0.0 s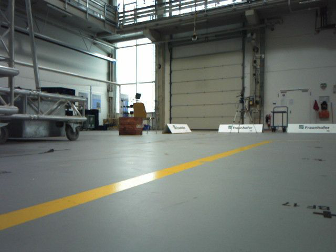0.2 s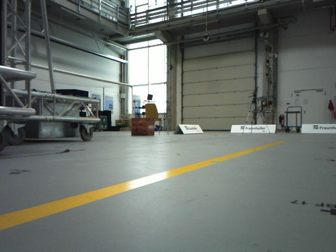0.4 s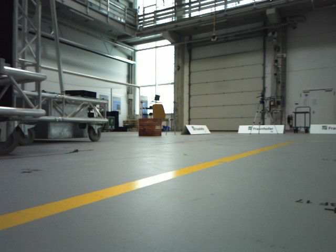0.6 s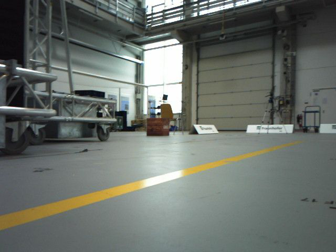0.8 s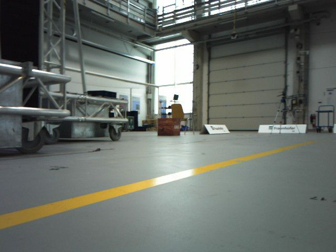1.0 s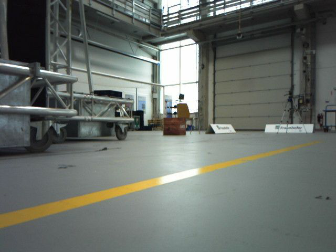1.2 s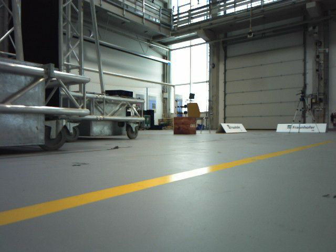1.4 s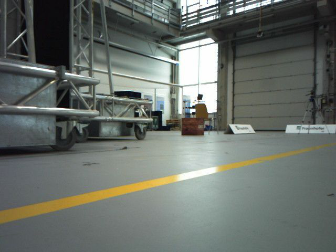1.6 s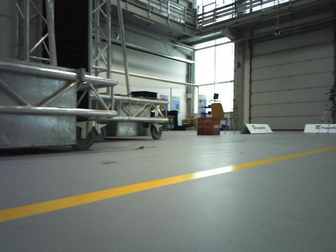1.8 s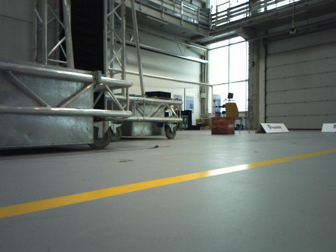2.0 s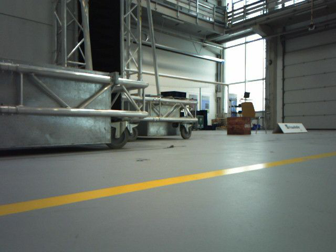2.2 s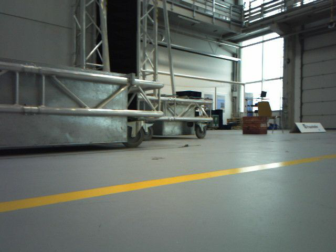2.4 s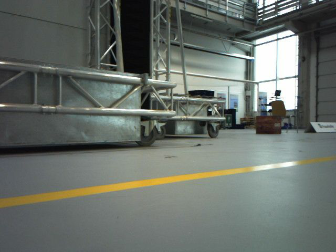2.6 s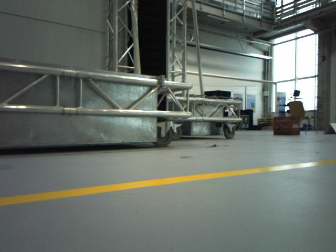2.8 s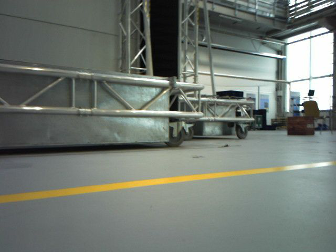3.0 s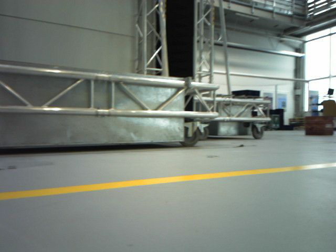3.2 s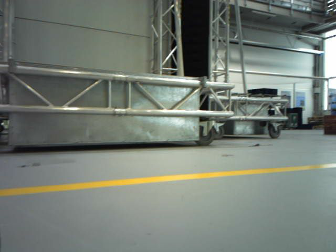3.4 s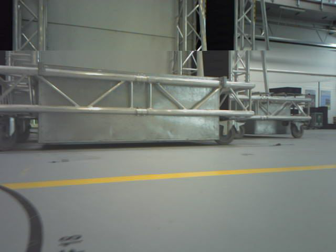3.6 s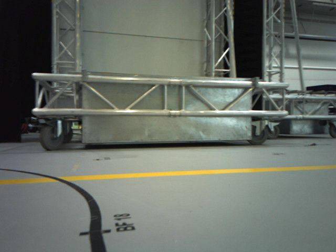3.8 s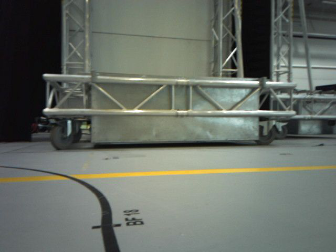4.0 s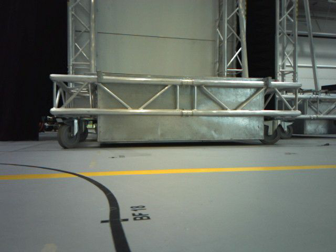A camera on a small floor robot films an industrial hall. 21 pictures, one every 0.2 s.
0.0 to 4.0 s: The camera swings to its left by about 55 degrees, and the scene slides to the right. It travels backward, about 0.7 m.
The film runs backward here.
